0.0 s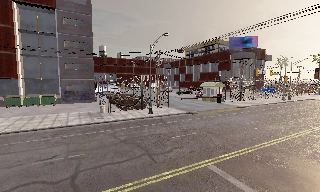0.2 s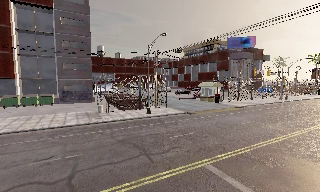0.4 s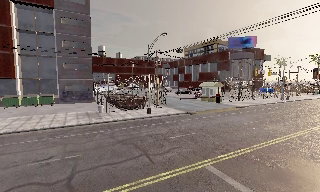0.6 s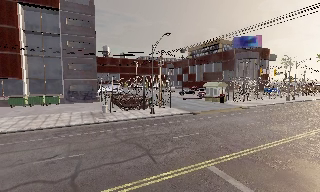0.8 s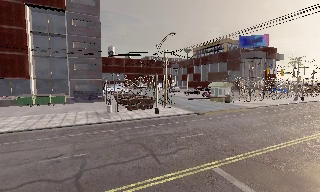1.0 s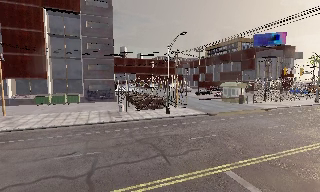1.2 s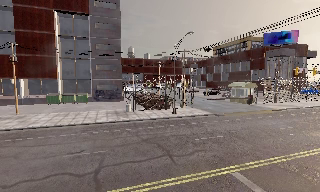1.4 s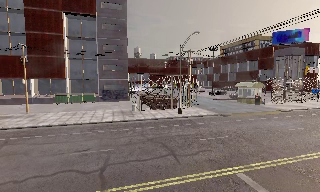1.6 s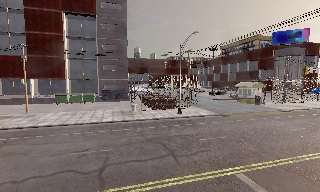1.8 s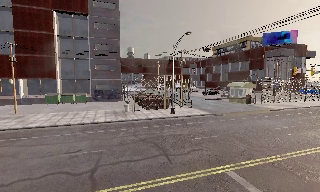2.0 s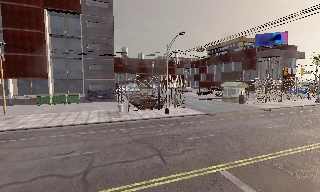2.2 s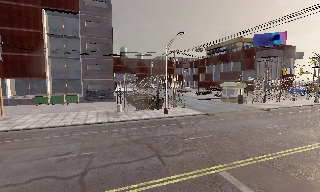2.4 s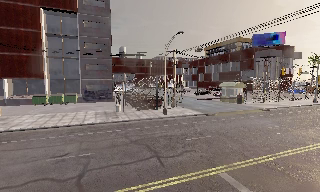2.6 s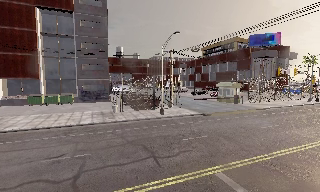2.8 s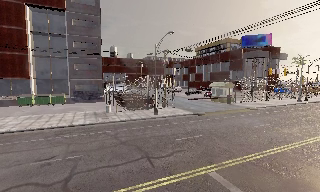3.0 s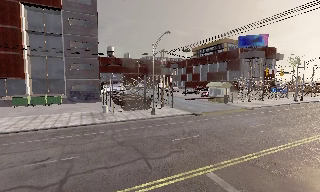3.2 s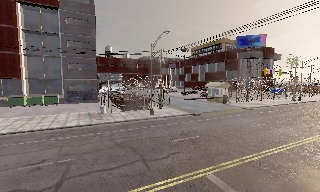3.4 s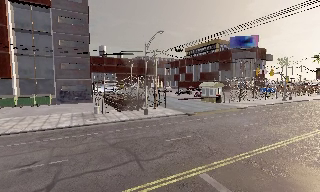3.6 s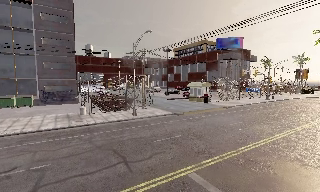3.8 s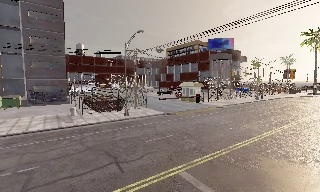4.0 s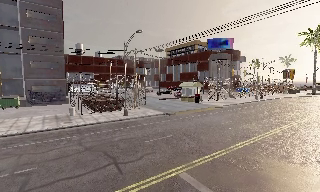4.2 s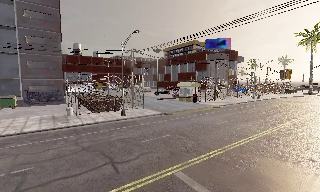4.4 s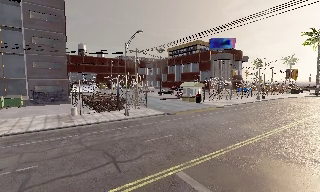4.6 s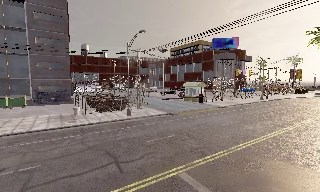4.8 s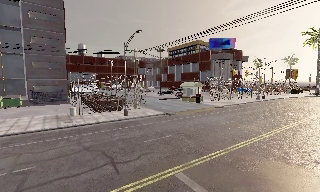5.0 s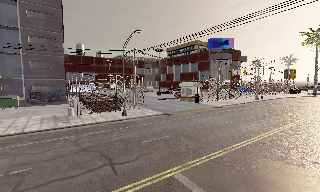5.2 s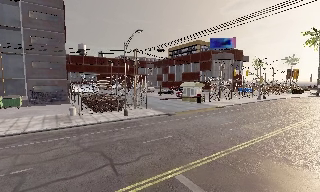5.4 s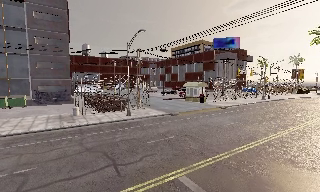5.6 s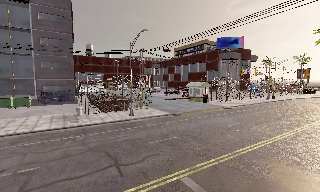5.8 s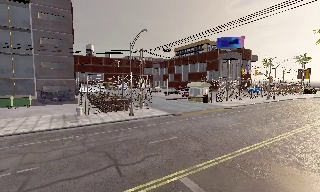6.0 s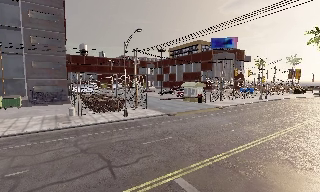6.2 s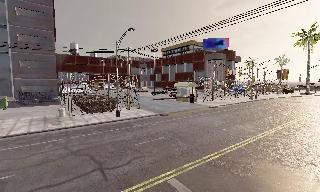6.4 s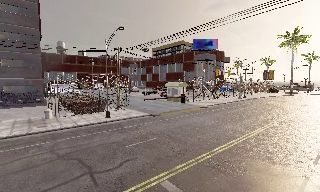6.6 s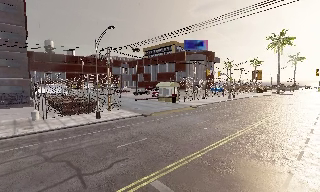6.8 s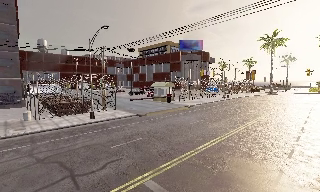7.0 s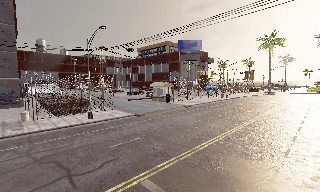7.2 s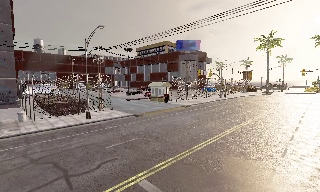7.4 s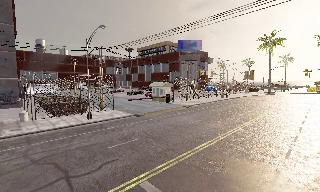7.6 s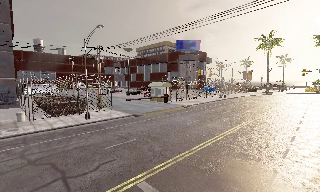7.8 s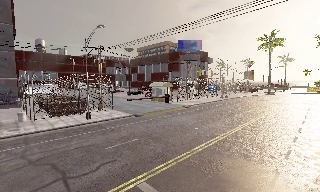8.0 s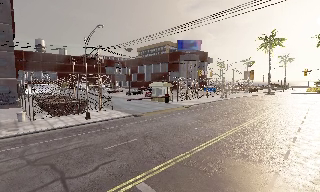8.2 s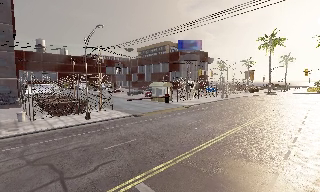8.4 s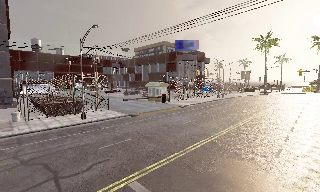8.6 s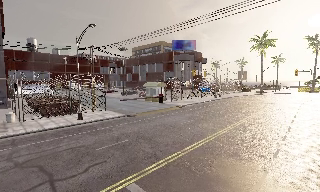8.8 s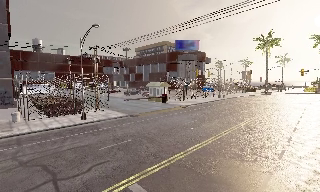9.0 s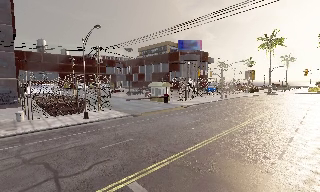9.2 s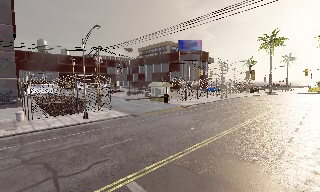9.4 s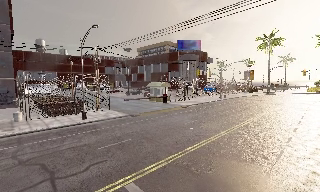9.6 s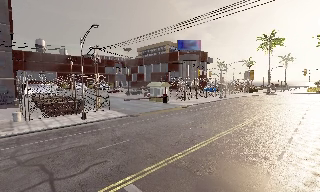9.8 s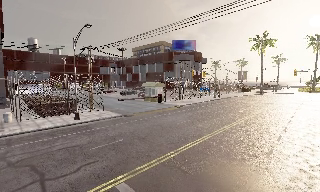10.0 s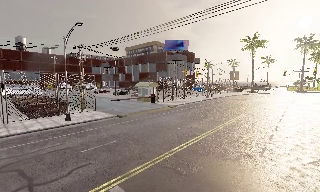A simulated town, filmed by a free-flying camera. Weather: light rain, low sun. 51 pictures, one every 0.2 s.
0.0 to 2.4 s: The camera shifts only a little, or ends up much as it began.
2.4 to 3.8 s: The camera pans to its right, which is clockwise from overhead, by about 15 degrees.
3.8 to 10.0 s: The scene slides to the left, as the camera pans about 15 degrees to its right. It travels to its right and forward, about 1.5 m, so close, fixed things drift to the left.
The film runs forward here.
